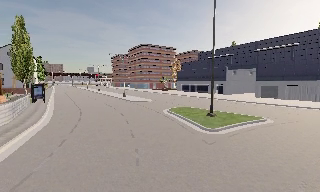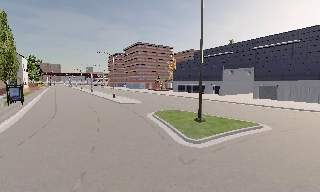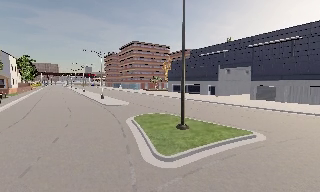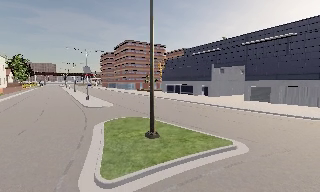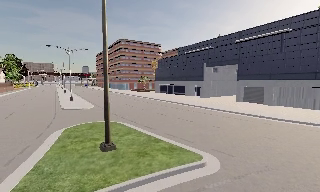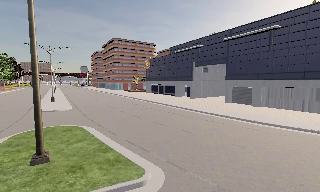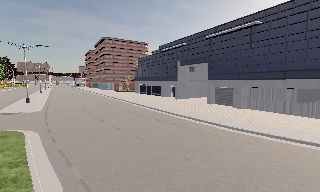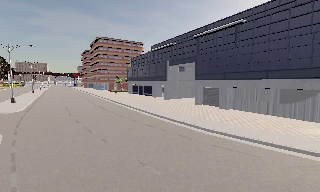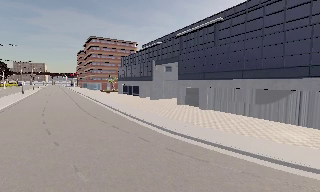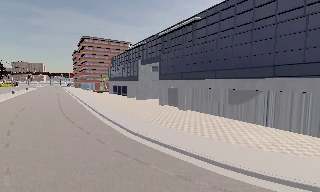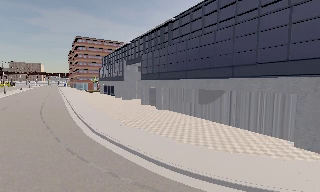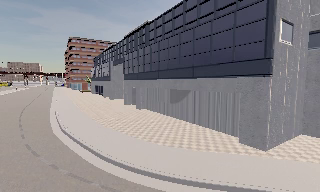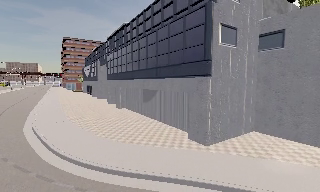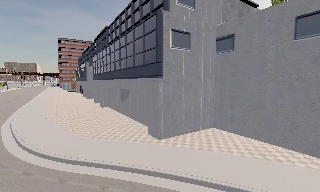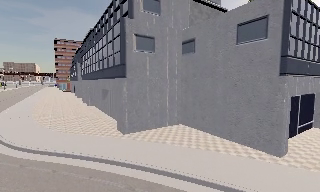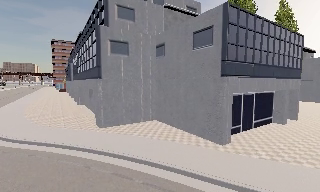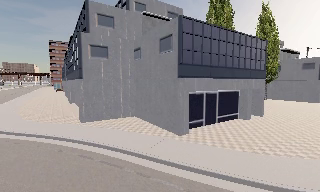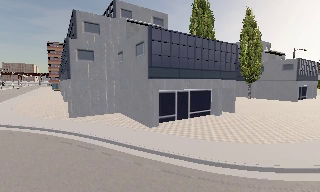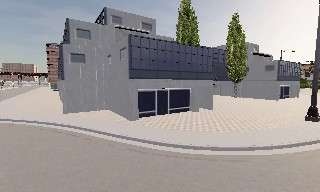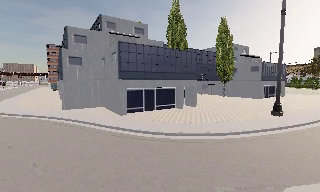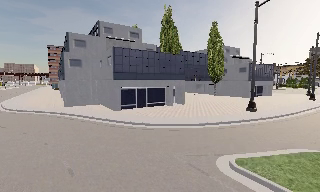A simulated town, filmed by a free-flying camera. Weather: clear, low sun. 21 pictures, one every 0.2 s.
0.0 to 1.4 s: The camera travels to its right and forward, about 16 m, so close, fixed things drift to the left.
1.4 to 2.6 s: The camera travels to its right, about 14 m, so close, fixed things drift to the left.
2.6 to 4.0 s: The camera travels to its right and backward, about 15 m, so close, fixed things drift to the left.
The film runs backward here.
